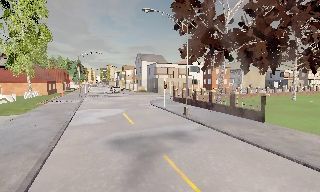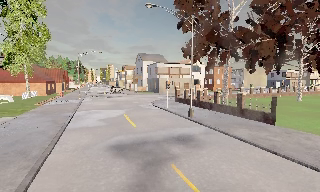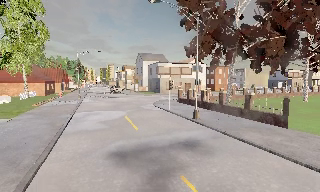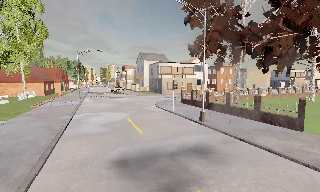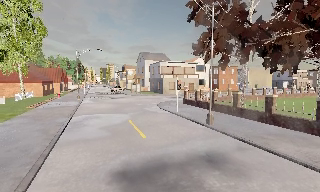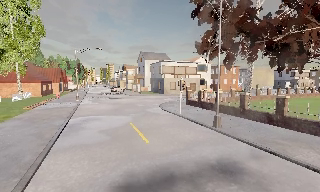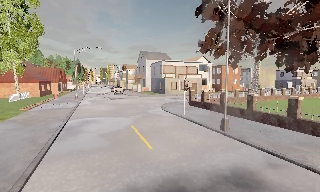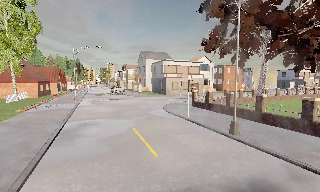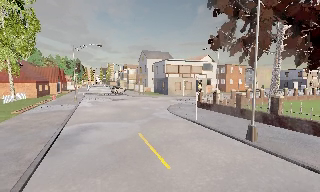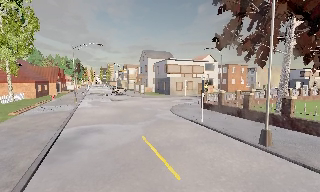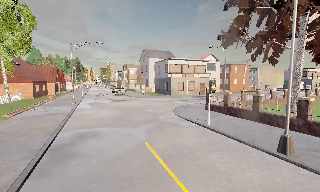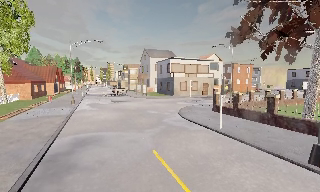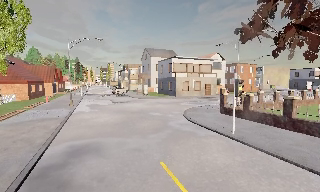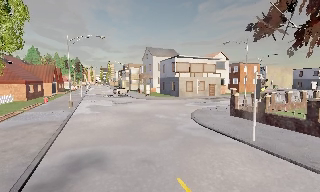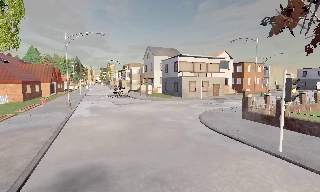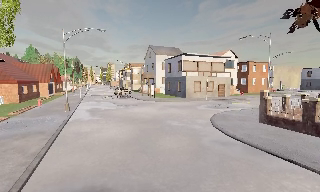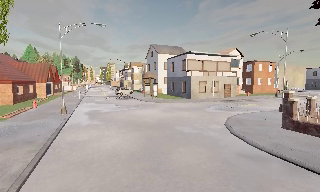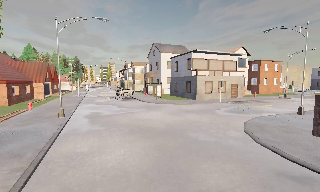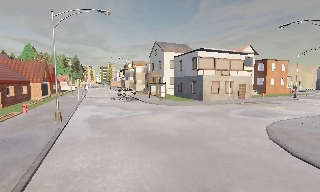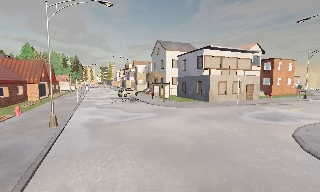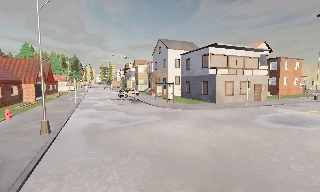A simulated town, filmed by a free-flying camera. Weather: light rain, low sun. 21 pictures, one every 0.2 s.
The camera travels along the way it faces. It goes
forward.
0.0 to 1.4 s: The camera travels forward, about 5 m, so what stands in front looms larger.
1.4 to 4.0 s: The camera travels forward and to its left, about 15 m, so what stands in front looms larger. It gains speed.
The film runs backward here.
